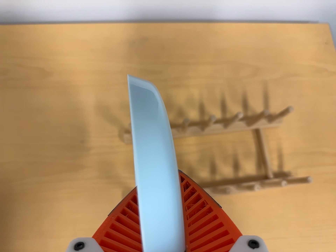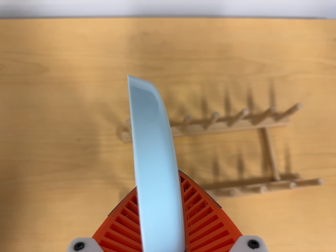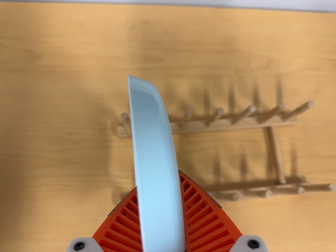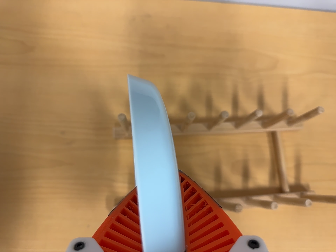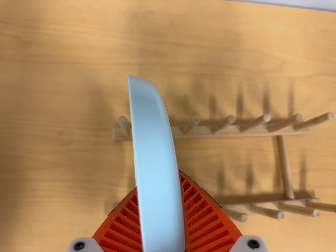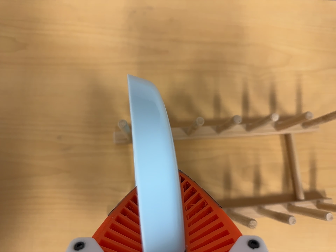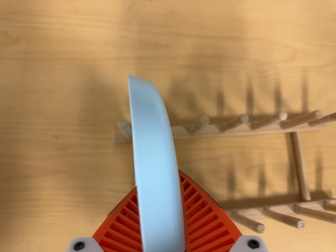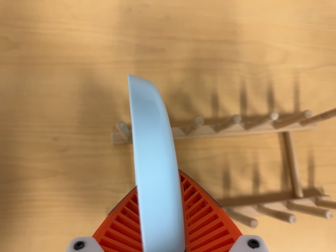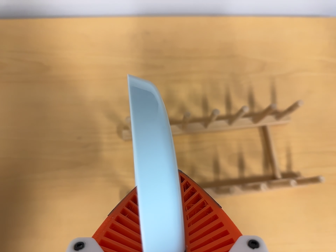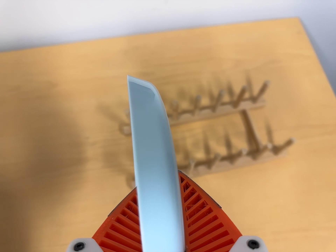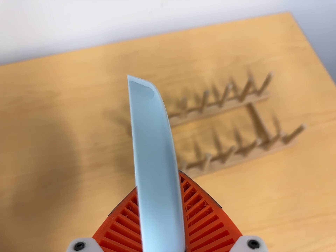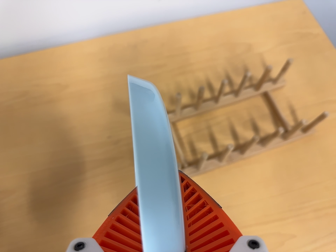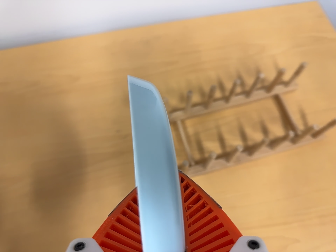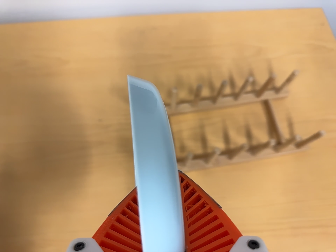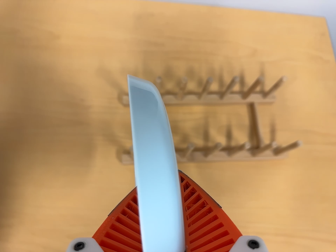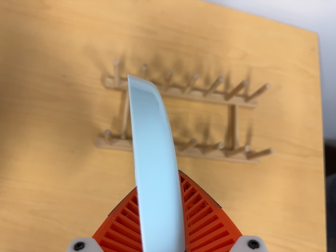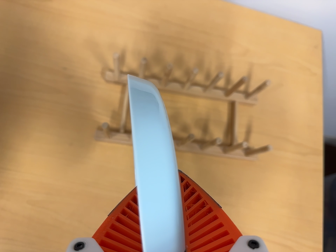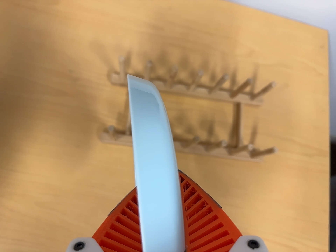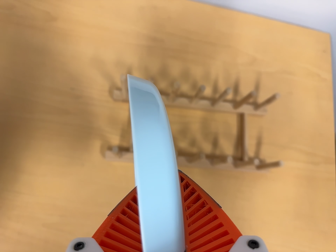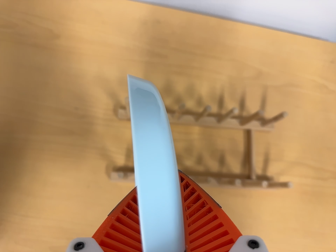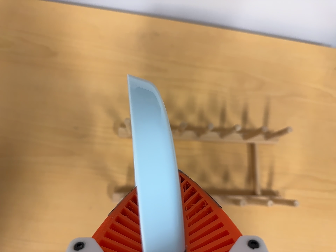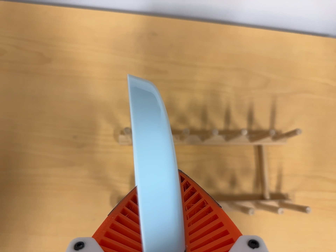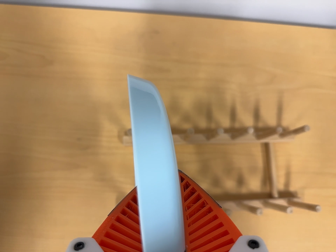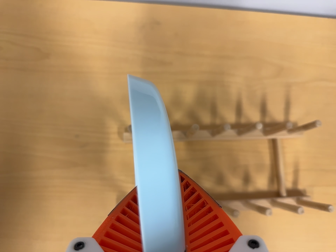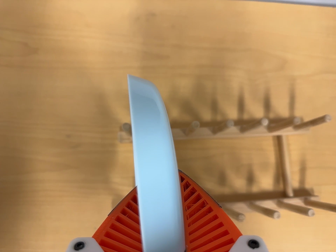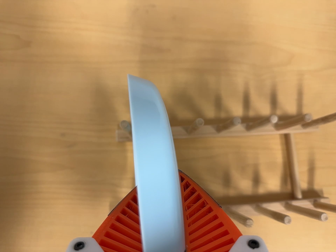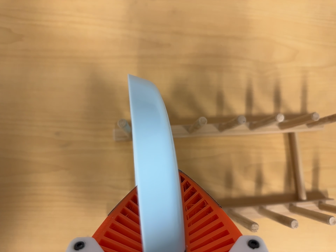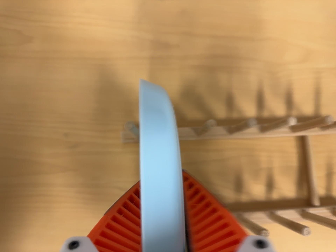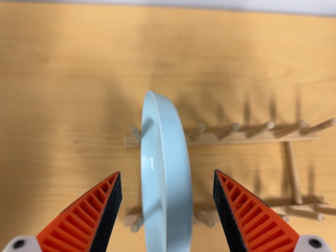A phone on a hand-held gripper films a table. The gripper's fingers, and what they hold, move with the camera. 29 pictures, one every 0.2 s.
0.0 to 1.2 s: The camera travels forward, about 12 cm, so what stands in front looms larger.
1.2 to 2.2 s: The camera travels backward and toward the bottom of its view, about 20 cm, so what stands in front gets smaller. Its aim tips toward the top of its view by about 10 degrees. It rolls about its line of sight by about 15 degrees, and the scene rotates counterclockwise.
2.2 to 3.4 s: The camera travels to its right, about 7 cm, so close, fixed things drift to the left. It rolls about its line of sight by about 25 degrees, and the scene rotates clockwise.
3.4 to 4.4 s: The camera travels toward the top of its view, about 12 cm, so close, fixed things drift downward. It rolls about its line of sight by about 10 degrees, and the scene rotates counterclockwise.
4.4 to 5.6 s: The camera shifts only a little, or ends up much as it began.
The film runs forward here.
